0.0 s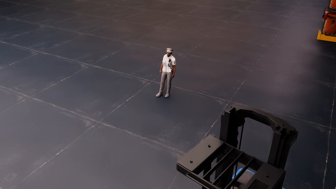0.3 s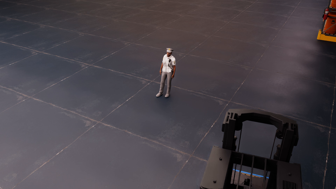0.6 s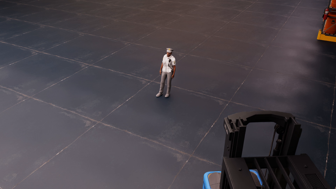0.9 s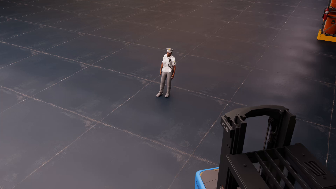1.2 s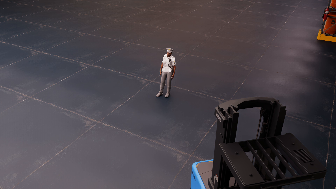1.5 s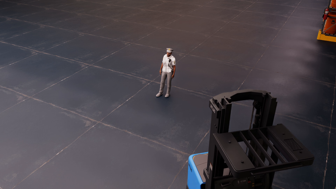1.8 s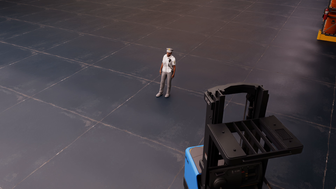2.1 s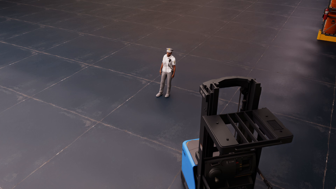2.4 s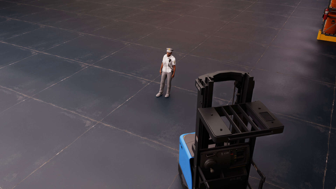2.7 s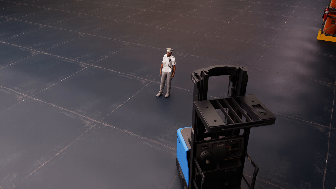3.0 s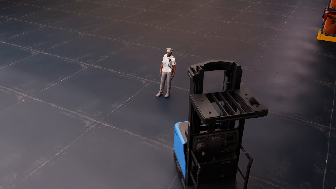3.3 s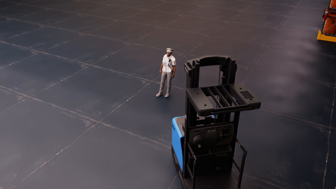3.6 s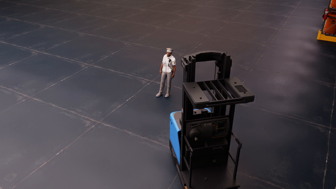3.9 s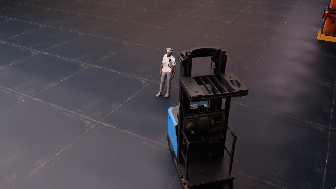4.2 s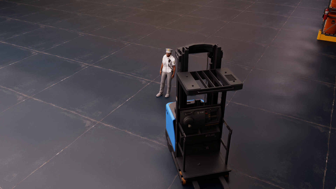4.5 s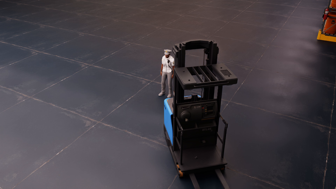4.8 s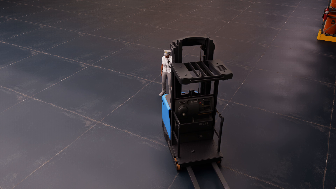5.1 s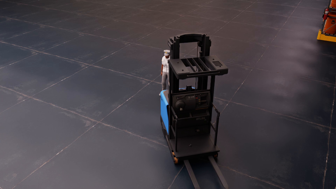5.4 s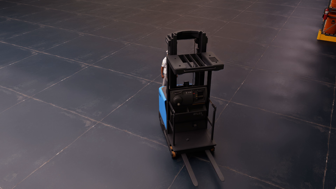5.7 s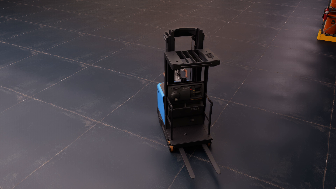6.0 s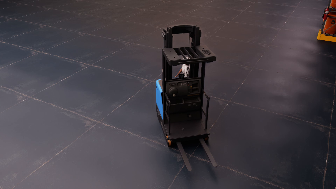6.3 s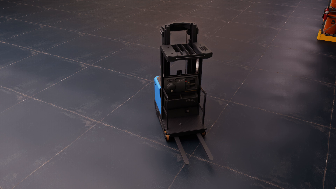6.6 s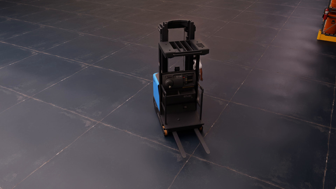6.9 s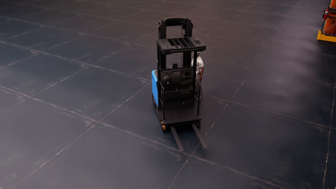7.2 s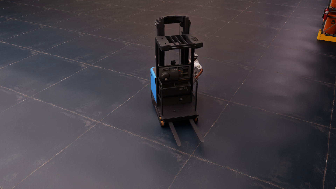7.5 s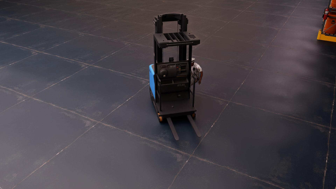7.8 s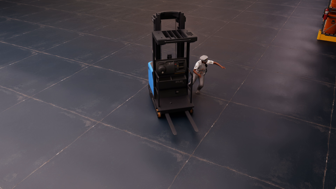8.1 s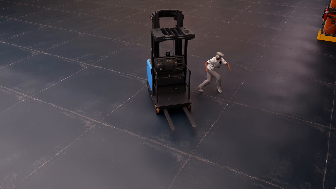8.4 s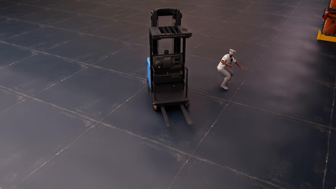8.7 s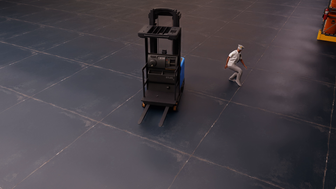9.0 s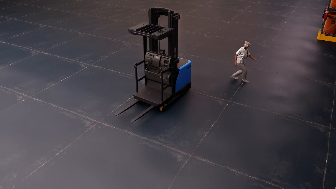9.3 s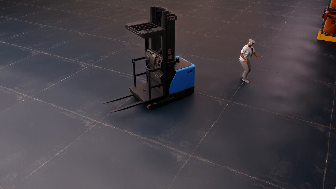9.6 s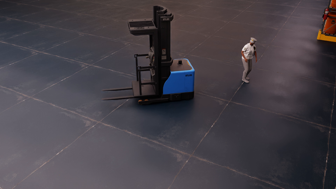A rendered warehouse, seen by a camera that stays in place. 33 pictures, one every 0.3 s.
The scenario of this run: Near miss between a forklift and a person.
